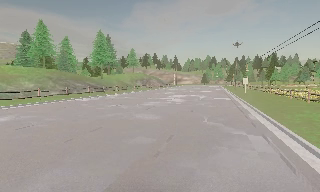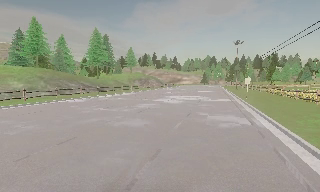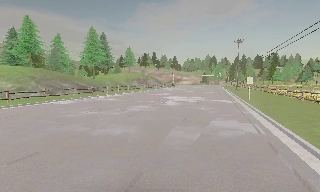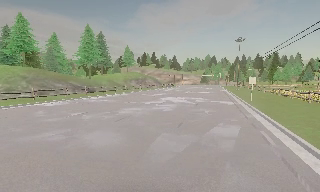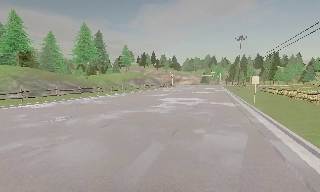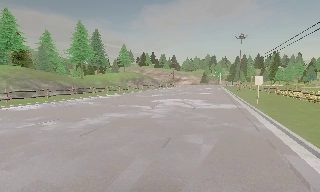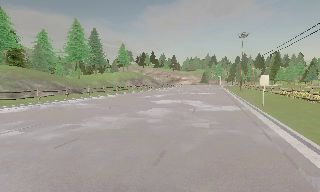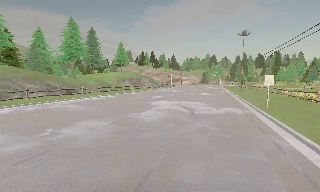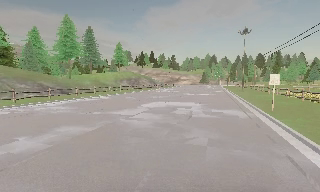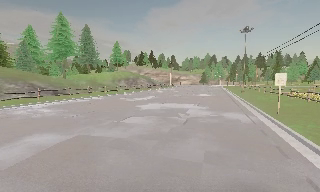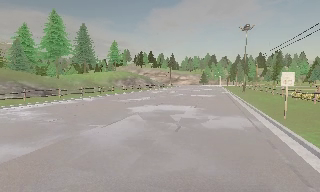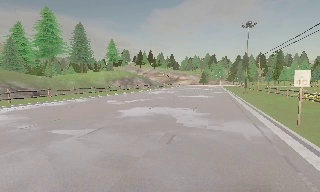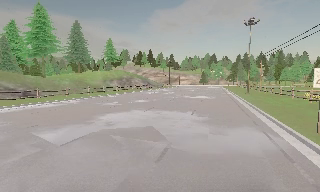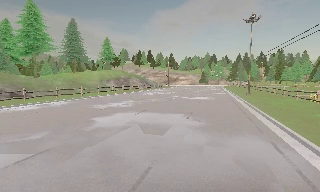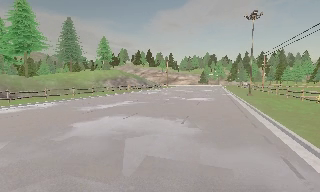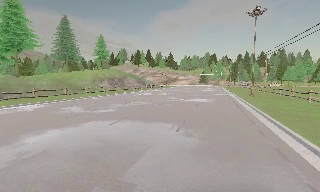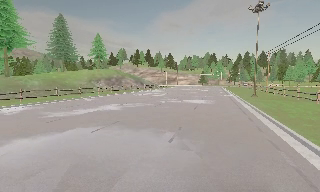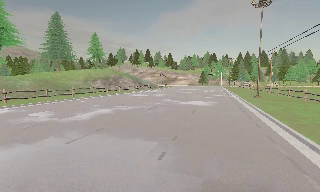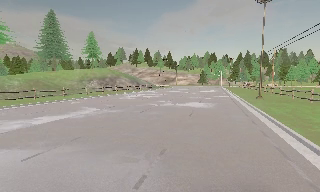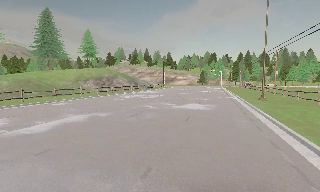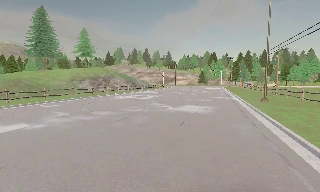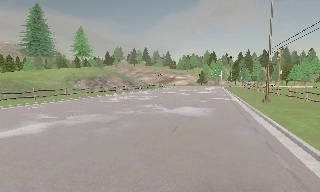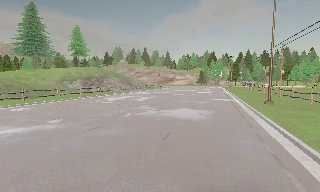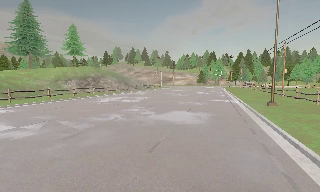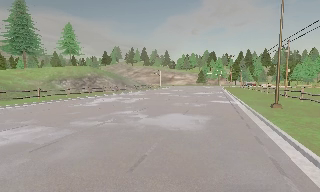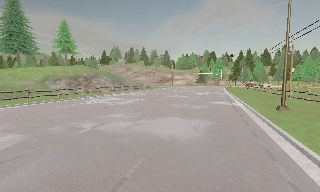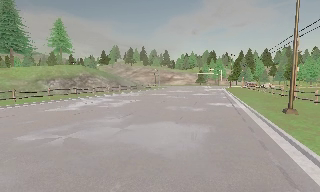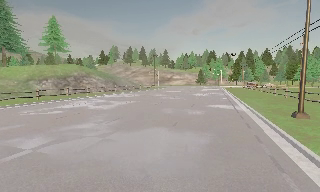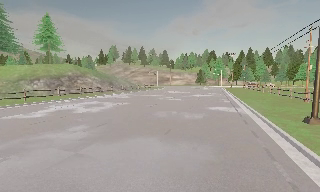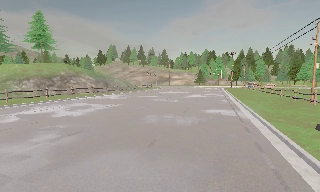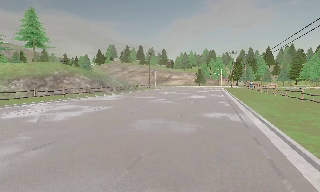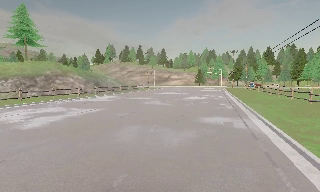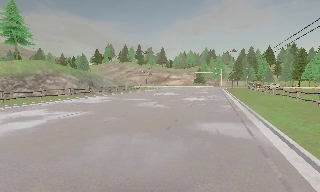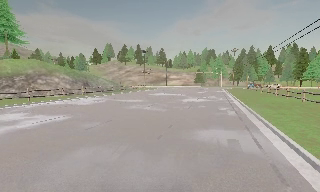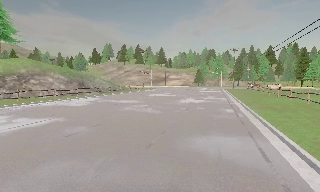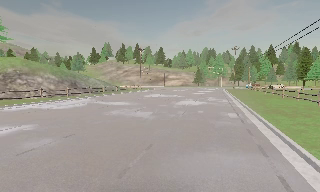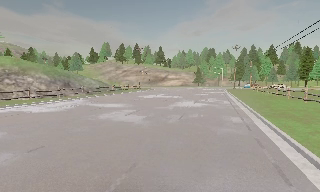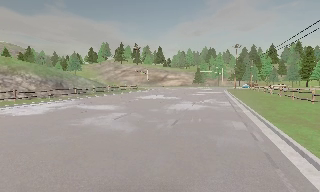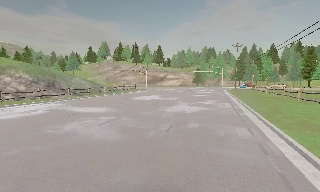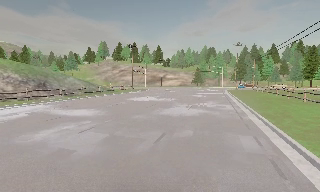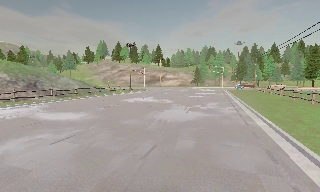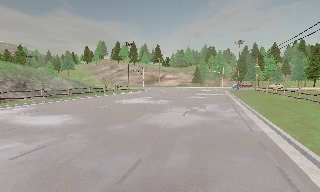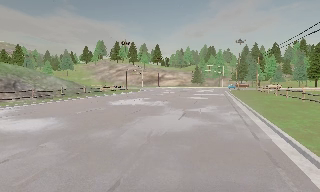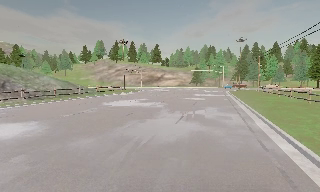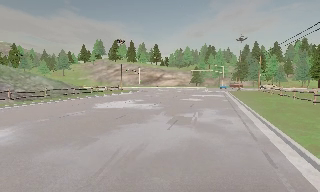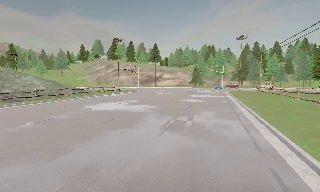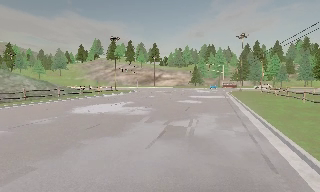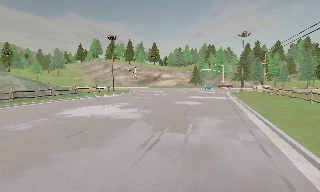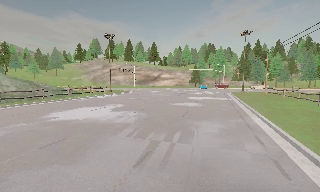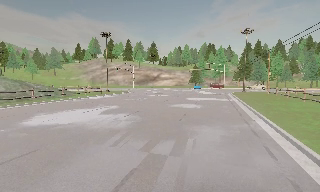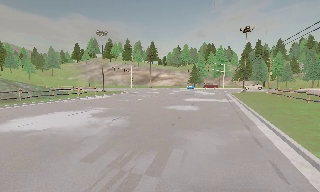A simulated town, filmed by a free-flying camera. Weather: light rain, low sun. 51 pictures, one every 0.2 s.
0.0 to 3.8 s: The camera travels forward, about 25 m, so what stands in front looms larger.
3.8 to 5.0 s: The camera travels forward and to its right, about 7 m, so what stands in front looms larger.
5.0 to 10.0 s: The camera travels forward, about 30 m, so what stands in front looms larger.
The film runs forward here.
